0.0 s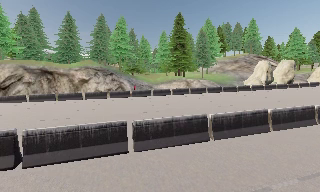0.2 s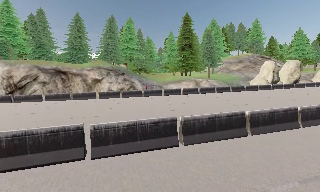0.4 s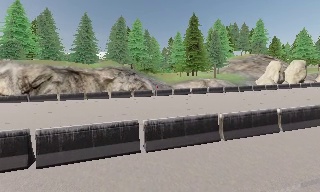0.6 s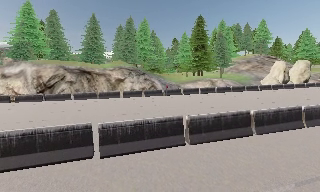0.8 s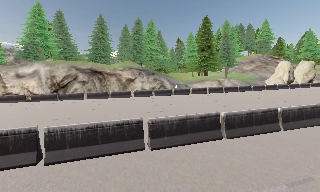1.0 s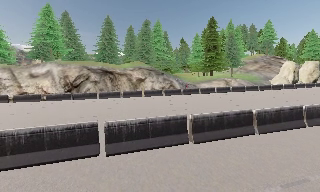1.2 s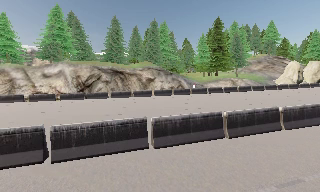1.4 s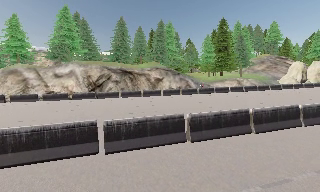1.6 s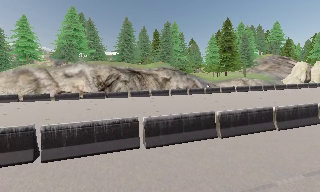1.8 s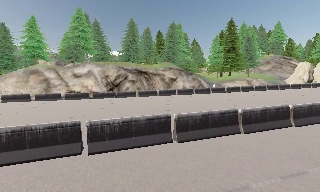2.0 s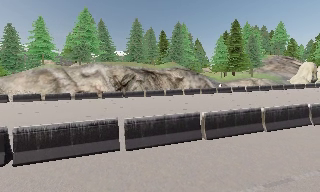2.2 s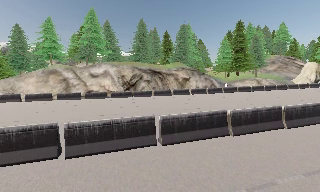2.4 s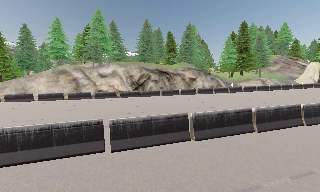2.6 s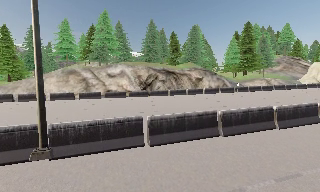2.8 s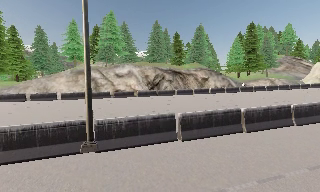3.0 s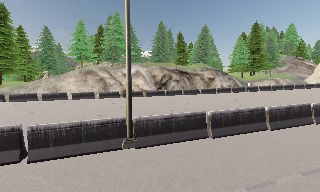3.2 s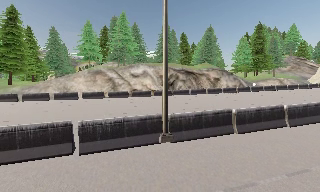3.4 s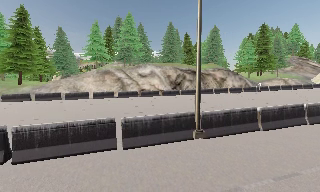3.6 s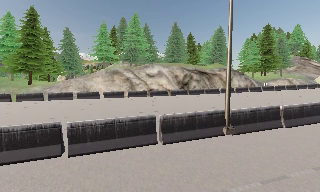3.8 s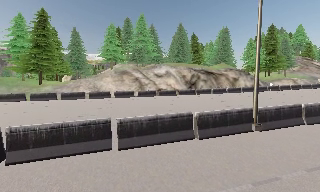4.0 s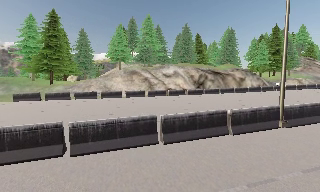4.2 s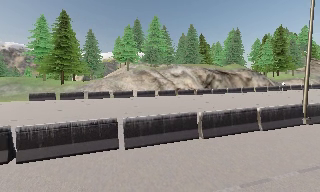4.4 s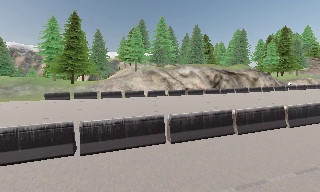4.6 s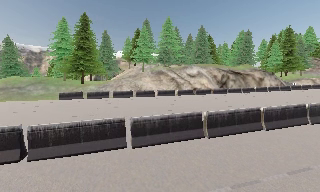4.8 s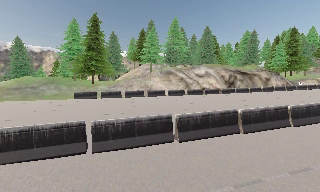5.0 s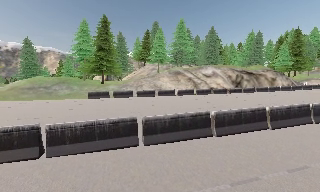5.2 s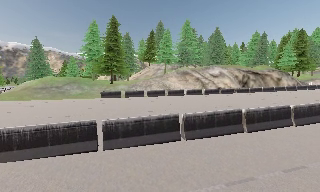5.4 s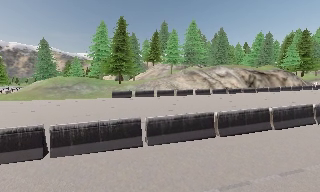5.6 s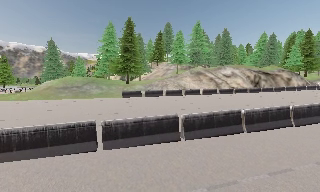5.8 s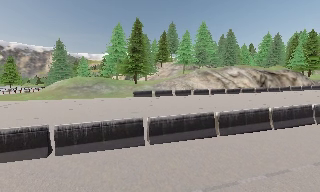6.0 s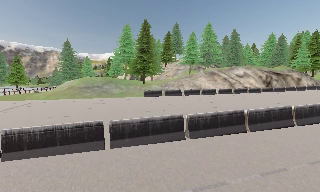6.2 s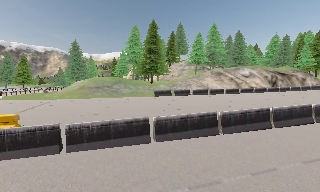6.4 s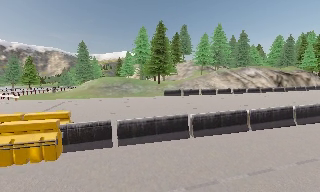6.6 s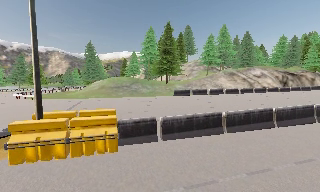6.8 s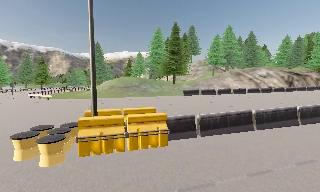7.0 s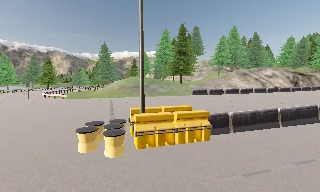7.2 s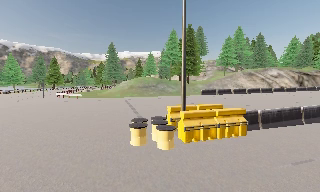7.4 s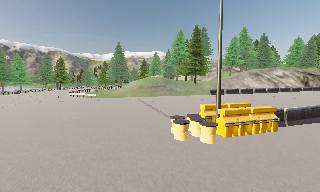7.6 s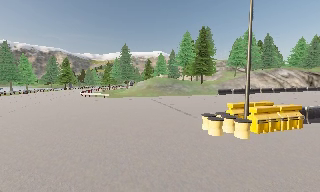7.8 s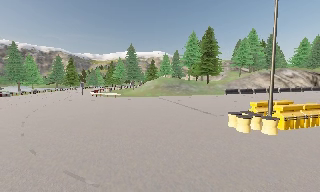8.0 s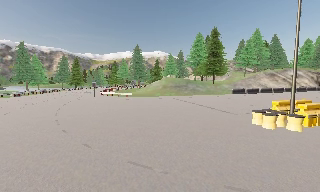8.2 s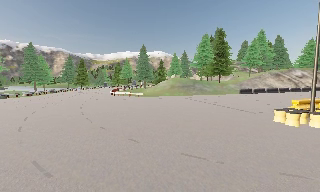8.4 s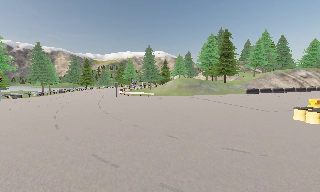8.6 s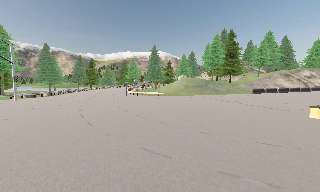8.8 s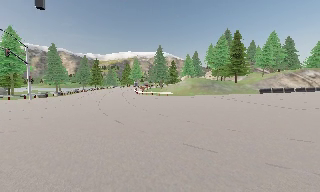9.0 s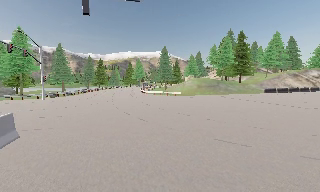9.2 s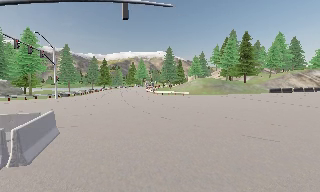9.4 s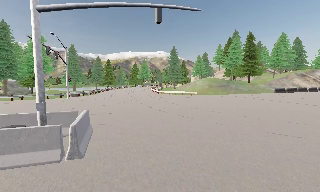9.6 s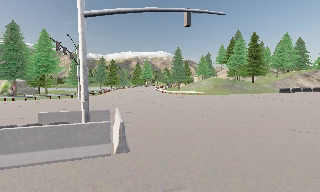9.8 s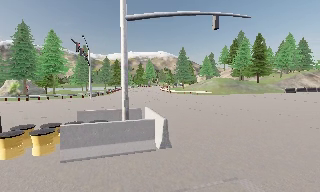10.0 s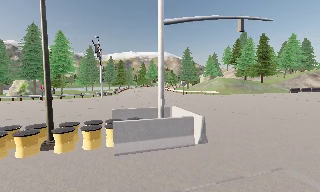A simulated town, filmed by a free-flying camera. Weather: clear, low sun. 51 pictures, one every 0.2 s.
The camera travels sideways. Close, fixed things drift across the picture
to the right.
0.0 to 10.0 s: The camera travels to its left, about 90 m, so close, fixed things drift to the right.
The film runs backward here.
